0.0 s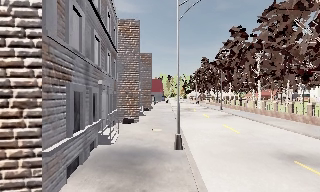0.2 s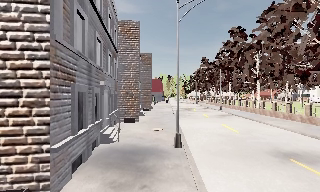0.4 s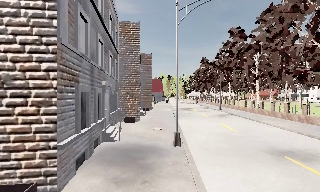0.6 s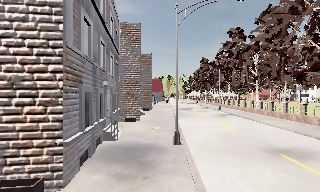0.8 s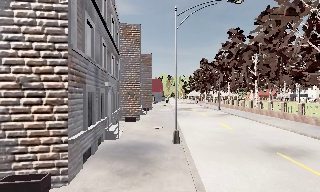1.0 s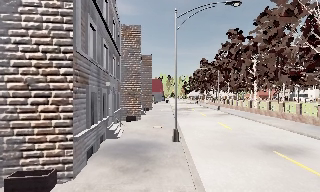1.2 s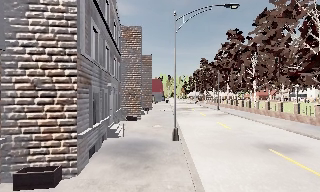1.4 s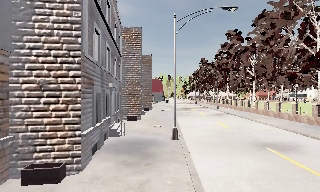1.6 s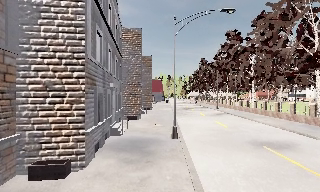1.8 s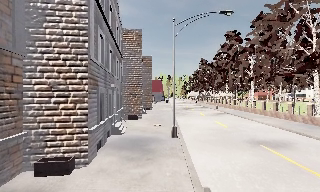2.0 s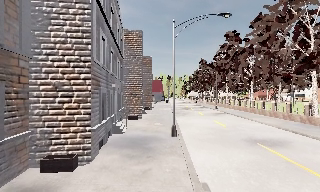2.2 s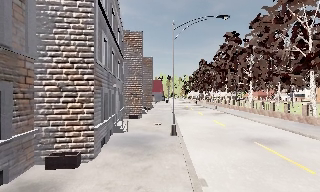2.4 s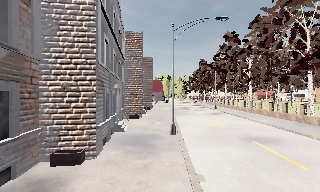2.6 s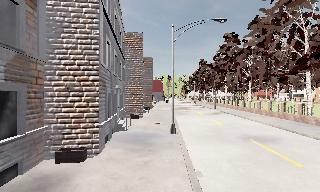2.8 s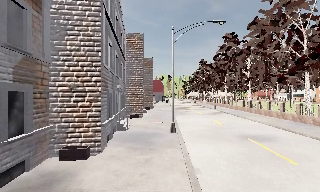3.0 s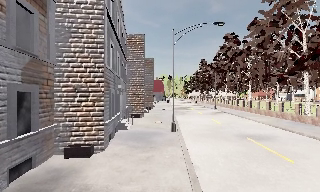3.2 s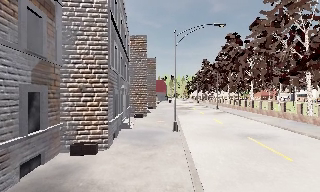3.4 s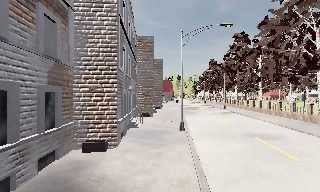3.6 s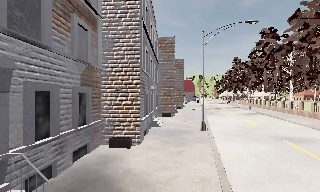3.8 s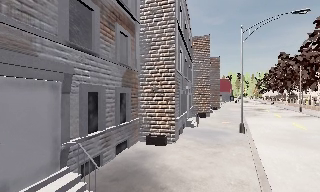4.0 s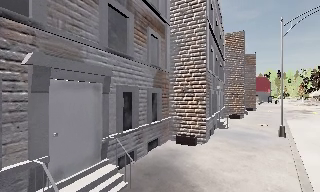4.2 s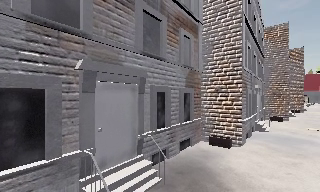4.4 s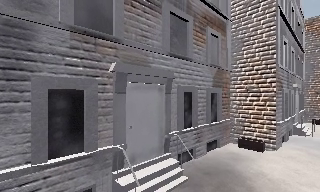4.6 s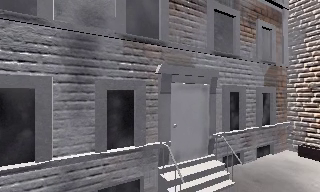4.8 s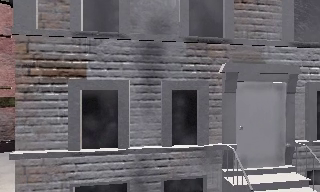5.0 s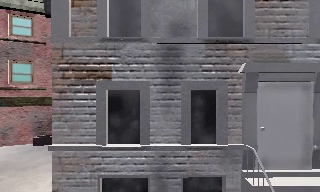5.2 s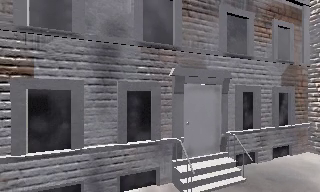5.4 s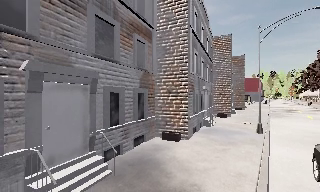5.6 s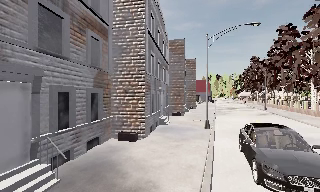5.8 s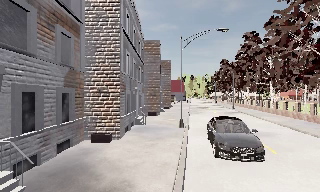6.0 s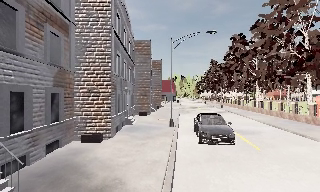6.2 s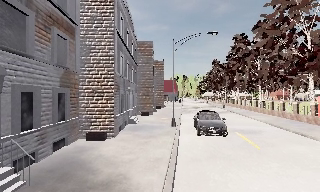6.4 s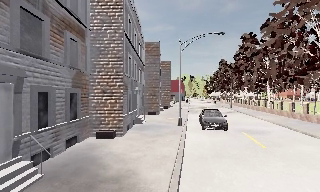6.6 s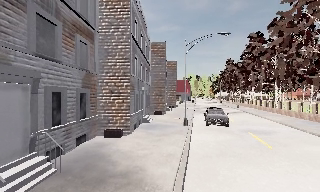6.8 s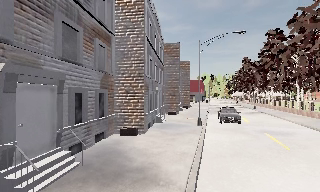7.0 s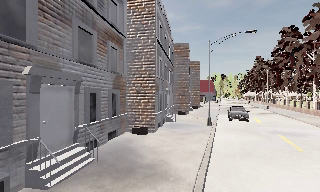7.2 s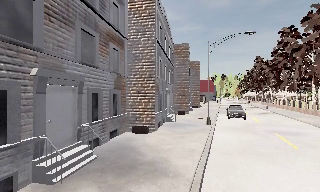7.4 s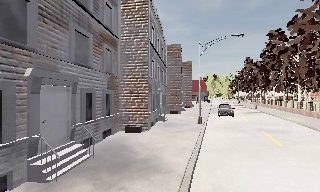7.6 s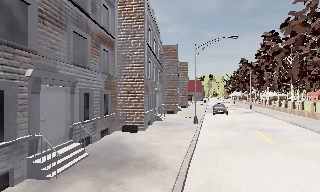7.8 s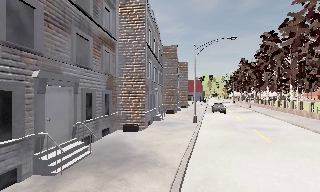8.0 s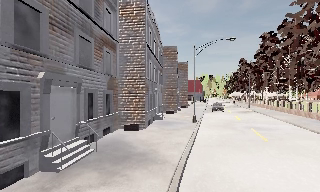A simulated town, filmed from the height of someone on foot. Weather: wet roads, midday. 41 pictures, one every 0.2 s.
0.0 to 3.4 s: The camera travels backward, about 4 m, so what stands in front gets smaller.
3.4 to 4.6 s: The camera pans to its left, which is counterclockwise from overhead, by about 65 degrees. It travels backward, about 1 m.
4.6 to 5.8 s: The camera swings to its right by about 60 degrees, and the scene slides to the left. It travels backward, about 1 m.
5.8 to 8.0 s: The camera travels backward, about 2.5 m, so what stands in front gets smaller.
The film runs backward here.
